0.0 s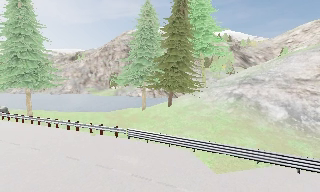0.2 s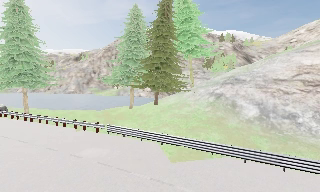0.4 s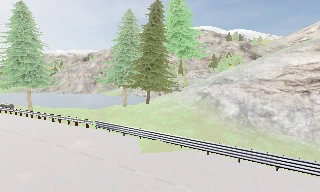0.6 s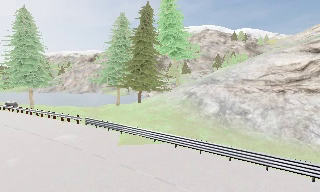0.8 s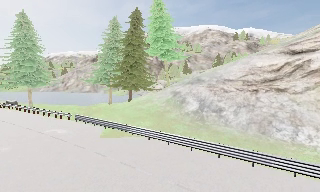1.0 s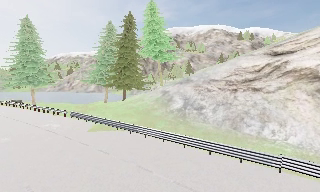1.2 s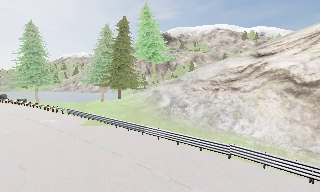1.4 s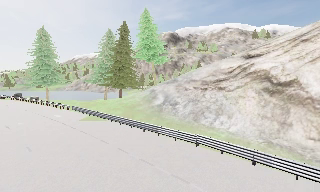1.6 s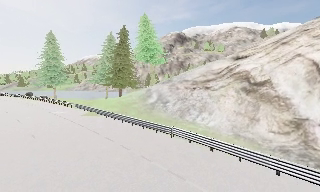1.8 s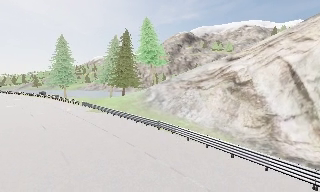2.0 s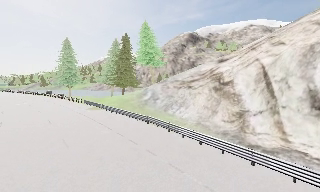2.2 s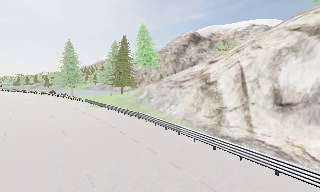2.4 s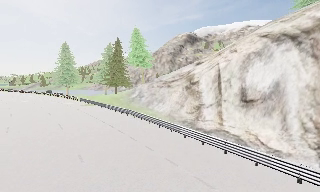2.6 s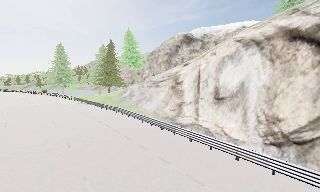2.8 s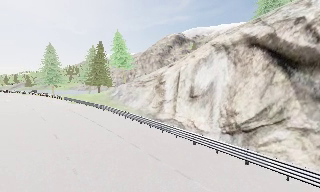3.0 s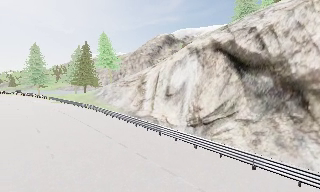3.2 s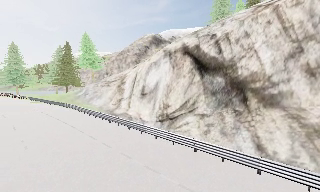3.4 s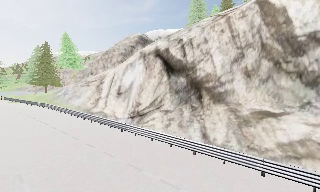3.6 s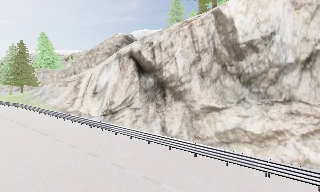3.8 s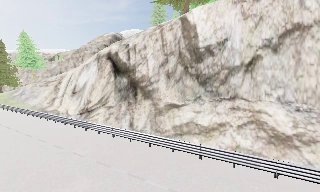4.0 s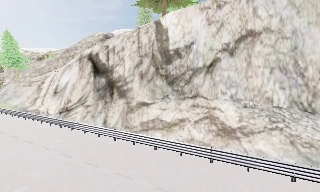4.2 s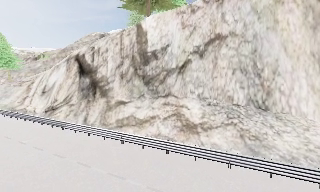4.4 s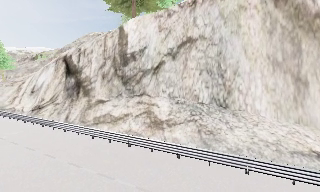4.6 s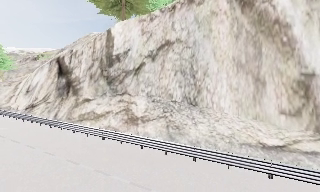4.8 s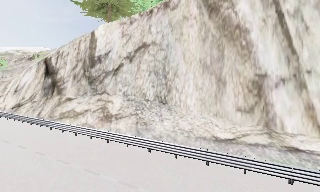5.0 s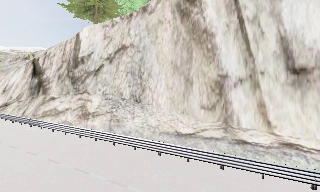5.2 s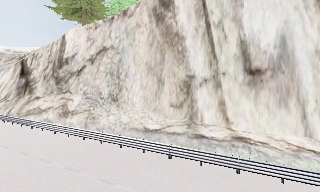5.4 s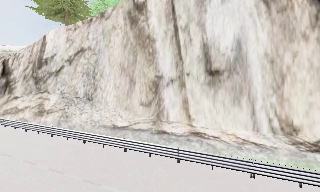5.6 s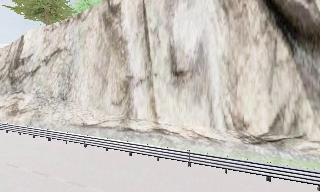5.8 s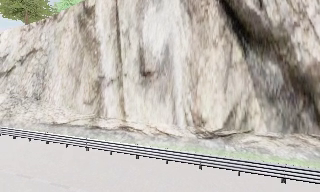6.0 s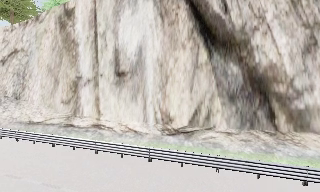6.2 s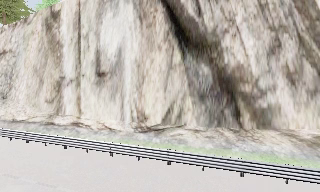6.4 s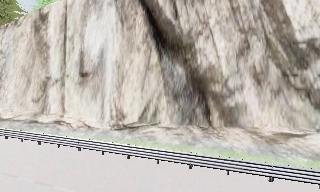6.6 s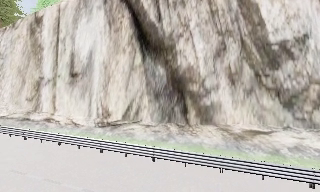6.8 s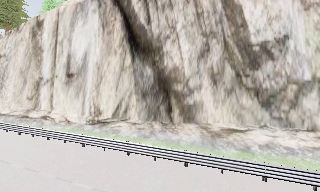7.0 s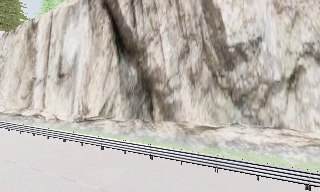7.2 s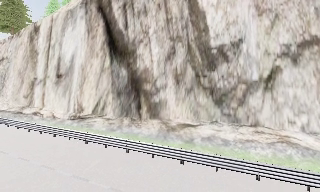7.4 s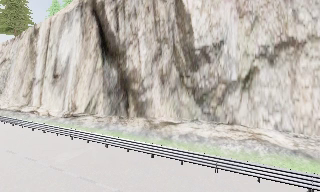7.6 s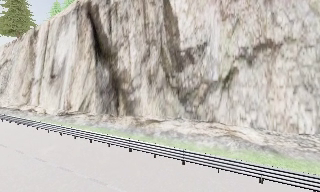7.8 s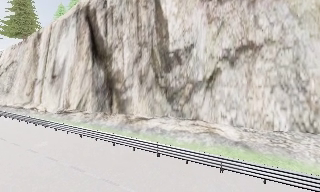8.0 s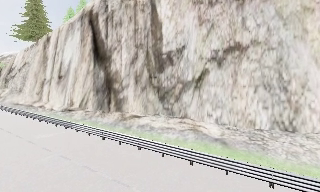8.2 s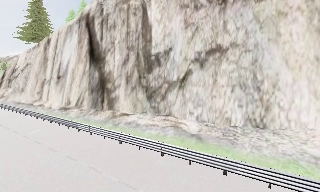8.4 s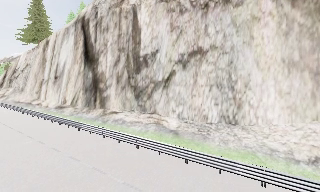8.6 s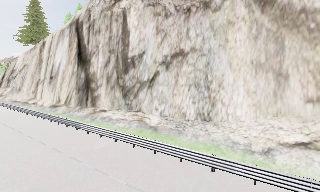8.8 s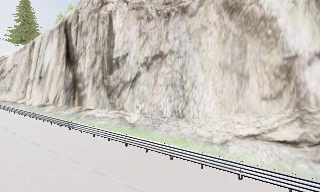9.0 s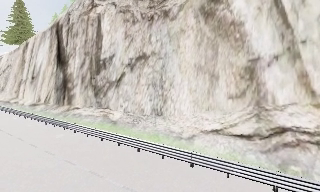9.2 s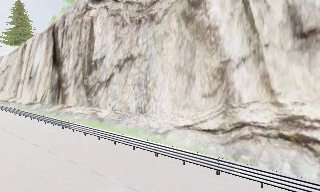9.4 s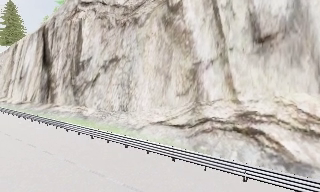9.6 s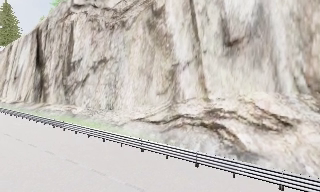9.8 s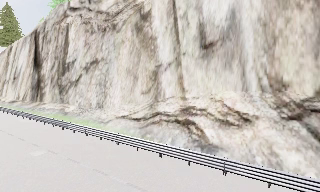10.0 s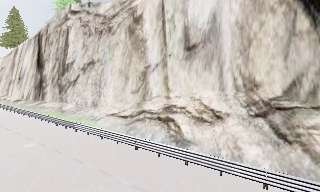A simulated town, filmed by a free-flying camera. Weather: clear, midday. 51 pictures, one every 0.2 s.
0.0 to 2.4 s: The camera pans to its left, which is counterclockwise from overhead, by about 20 degrees. It travels to its right and backward, about 25 m, so close, fixed things drift to the left.
2.4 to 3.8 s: The camera swings to its right by about 25 degrees, and the scene slides to the left. It travels to its right and backward, about 16 m, so close, fixed things drift to the left.
3.8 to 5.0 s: The camera travels to its right and backward, about 14 m, so close, fixed things drift to the left.
5.0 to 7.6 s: The camera travels to its right, about 25 m, so close, fixed things drift to the left.
7.6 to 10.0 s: The camera travels to its right and backward, about 25 m, so close, fixed things drift to the left.
The film runs backward here.
